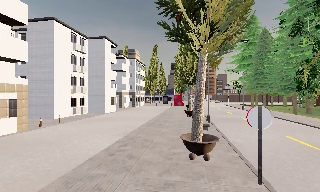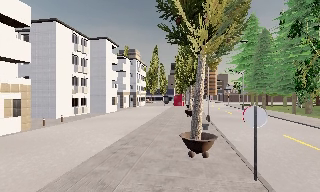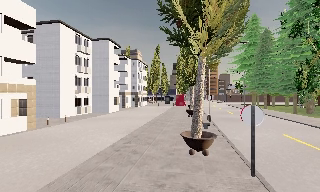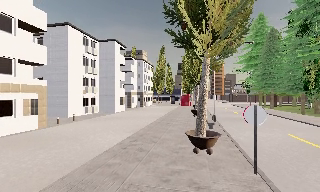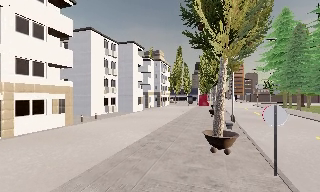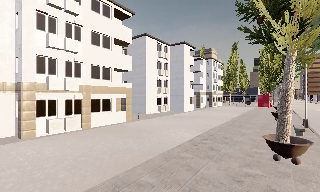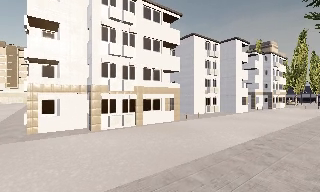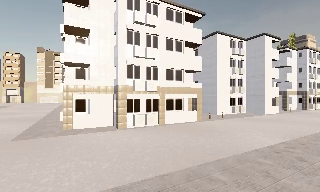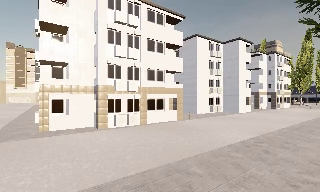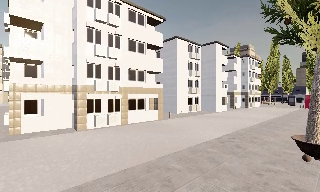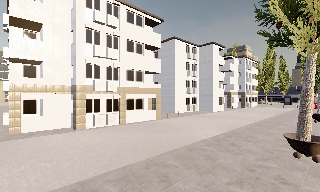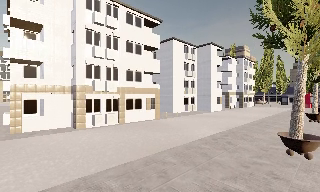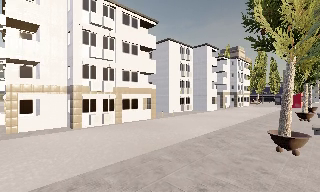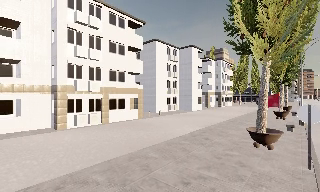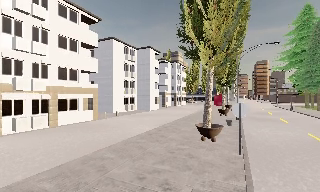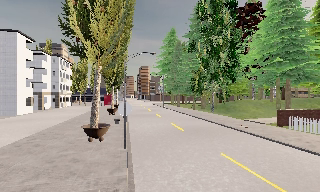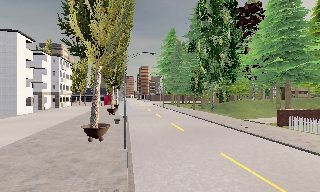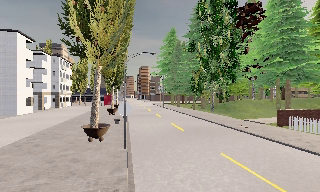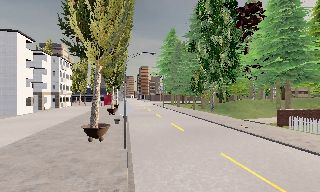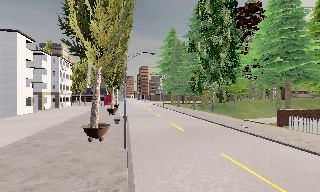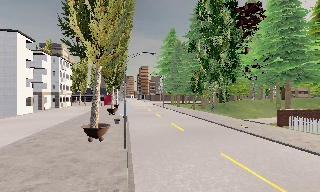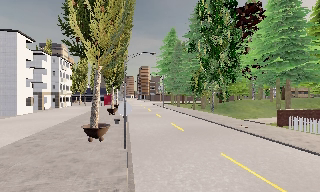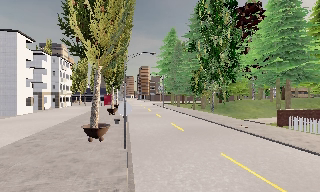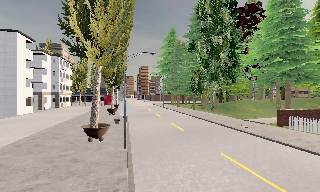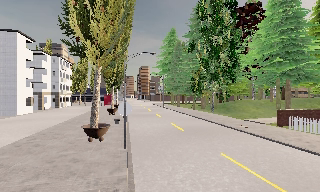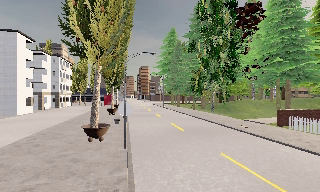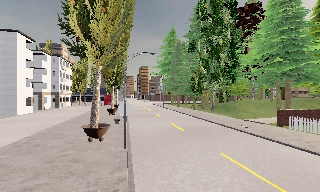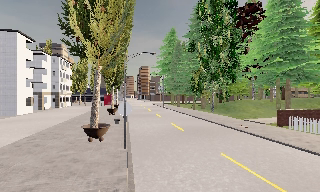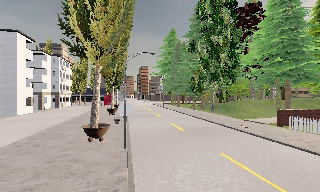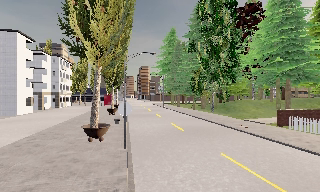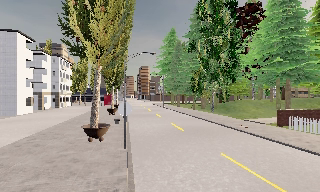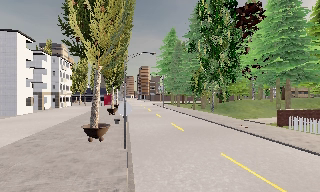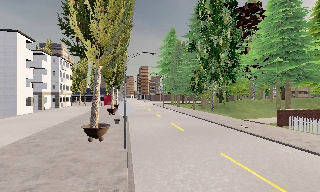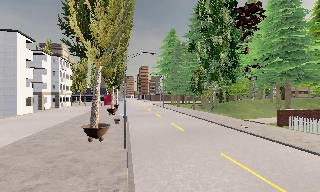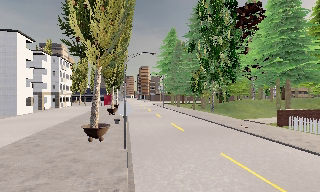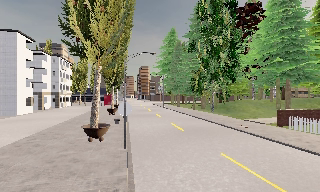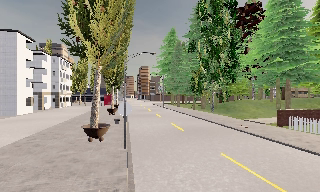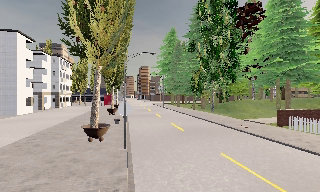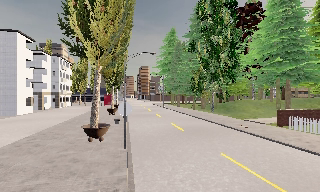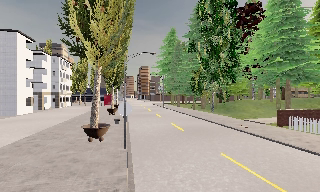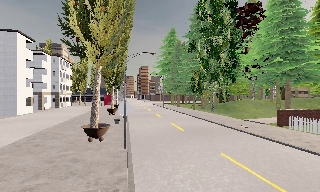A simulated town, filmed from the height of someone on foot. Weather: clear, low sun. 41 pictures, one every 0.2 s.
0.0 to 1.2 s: The camera swings to its left by about 45 degrees, and the scene slides to the right. It travels backward, about 1.5 m.
1.2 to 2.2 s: The camera travels backward, about 1.5 m, so what stands in front gets smaller.
2.2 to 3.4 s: The scene slides to the left, as the camera pans about 60 degrees to its right. It travels backward, about 1 m. It loses speed.
3.4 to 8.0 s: The camera keeps its place and its aim.
The film runs backward here.
